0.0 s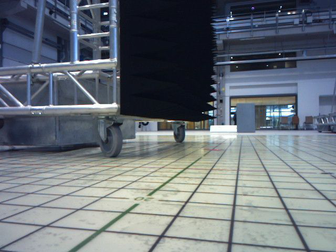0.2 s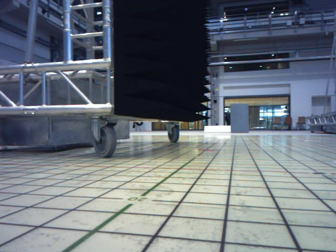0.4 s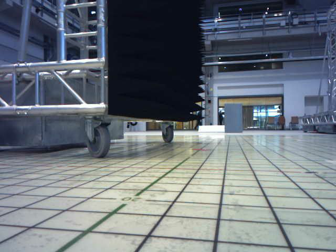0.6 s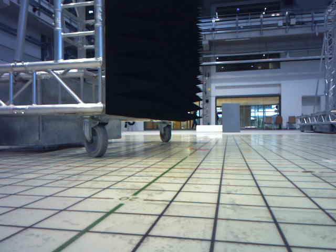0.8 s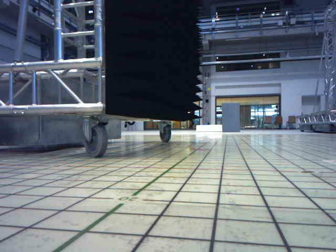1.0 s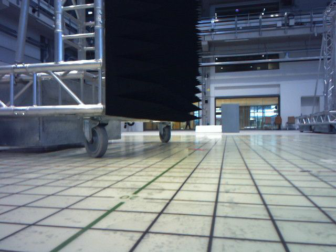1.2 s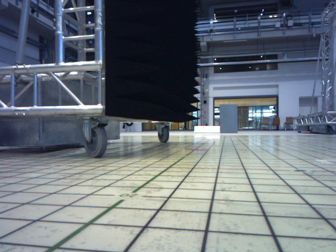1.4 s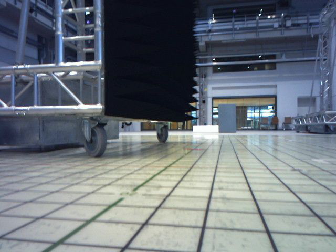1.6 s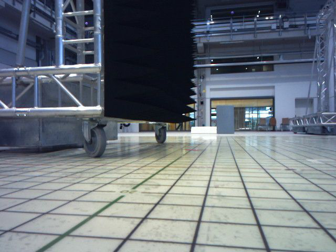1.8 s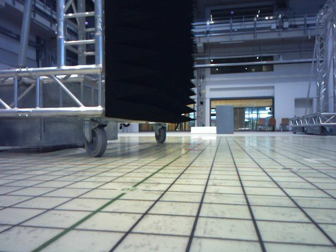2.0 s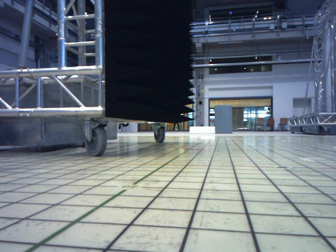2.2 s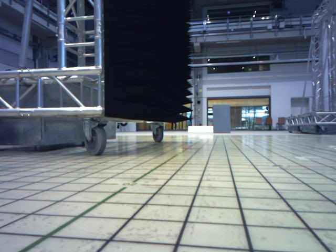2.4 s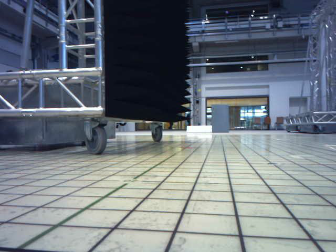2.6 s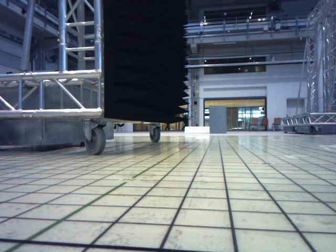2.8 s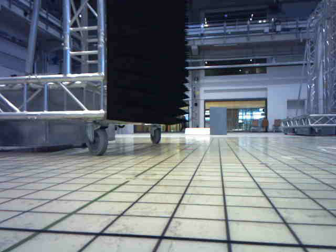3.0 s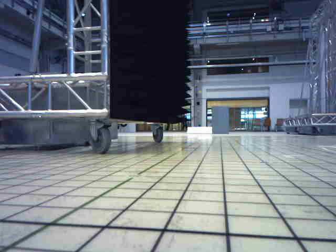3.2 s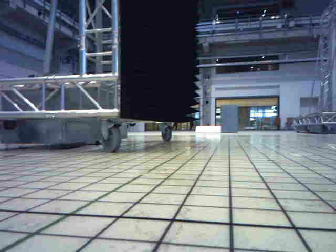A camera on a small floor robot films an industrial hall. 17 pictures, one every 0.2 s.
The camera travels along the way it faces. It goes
backward.
0.0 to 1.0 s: The camera shifts only a little, or ends up much as it began.
1.0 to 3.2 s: The camera travels backward, about 0.4 m, so what stands in front gets smaller.
The film runs backward here.
